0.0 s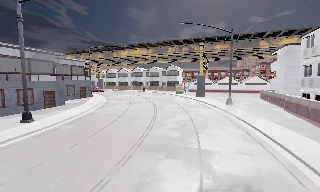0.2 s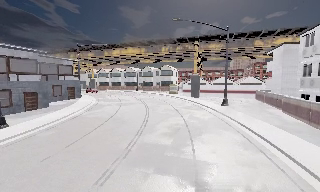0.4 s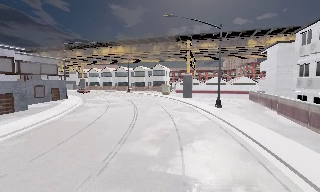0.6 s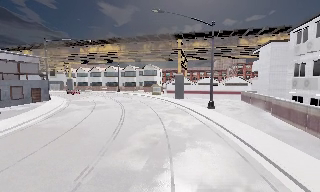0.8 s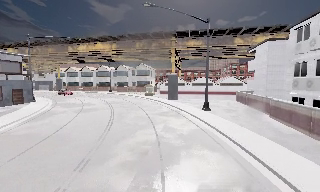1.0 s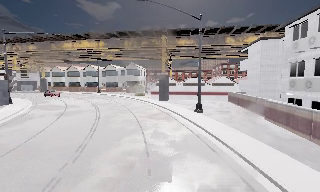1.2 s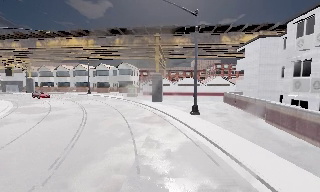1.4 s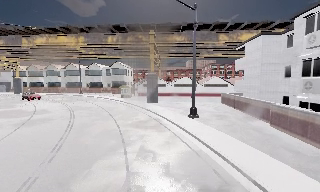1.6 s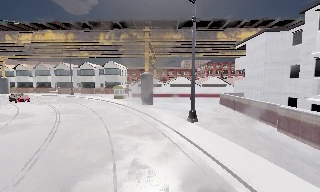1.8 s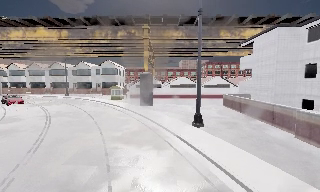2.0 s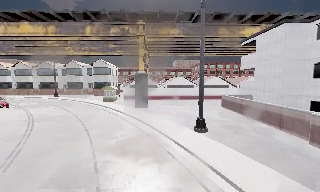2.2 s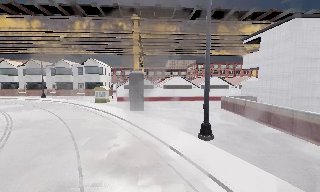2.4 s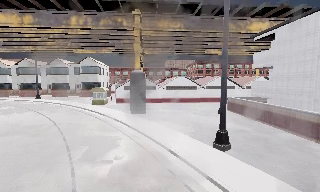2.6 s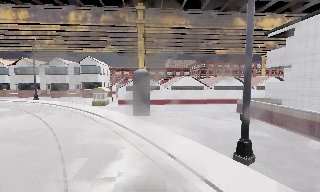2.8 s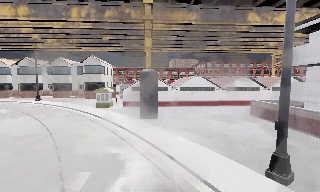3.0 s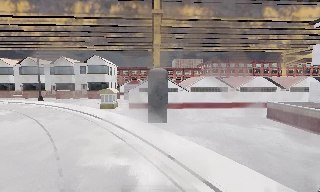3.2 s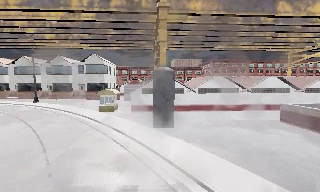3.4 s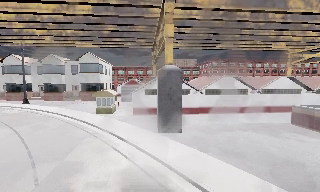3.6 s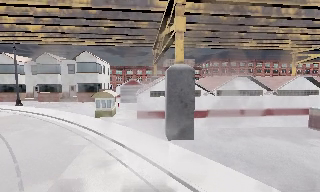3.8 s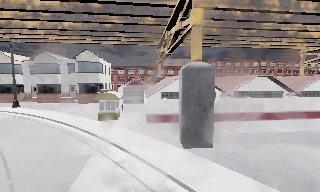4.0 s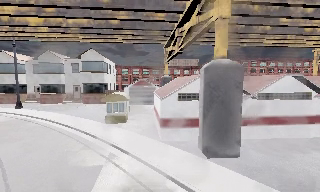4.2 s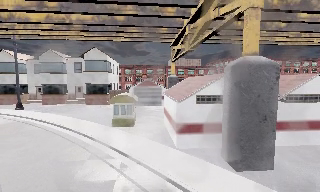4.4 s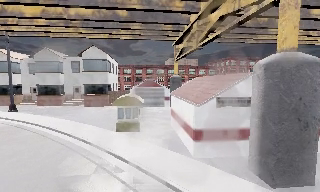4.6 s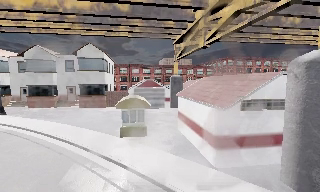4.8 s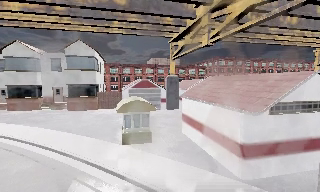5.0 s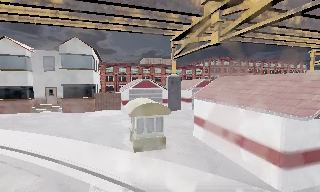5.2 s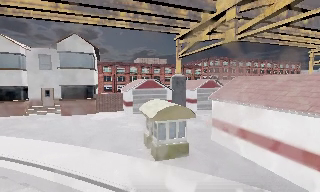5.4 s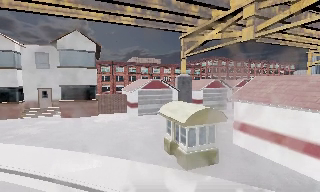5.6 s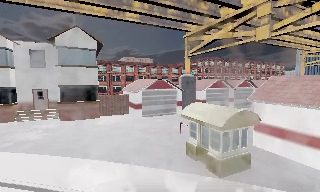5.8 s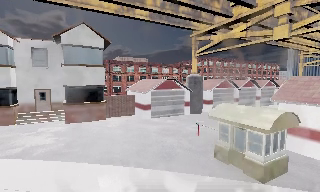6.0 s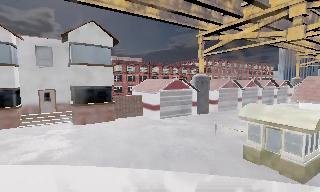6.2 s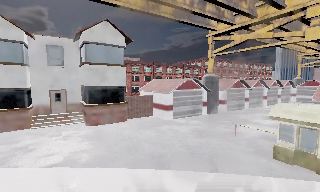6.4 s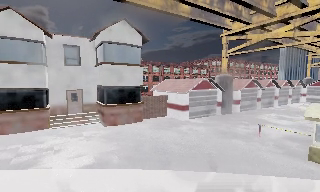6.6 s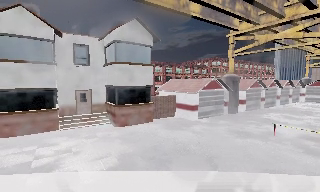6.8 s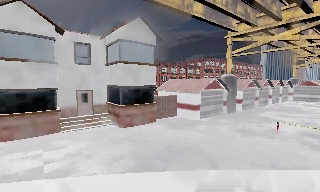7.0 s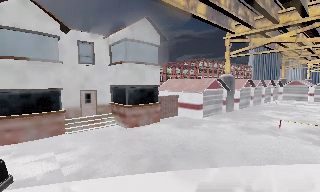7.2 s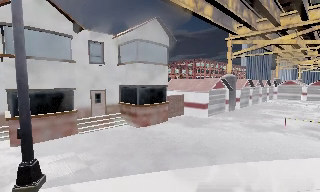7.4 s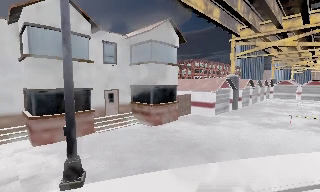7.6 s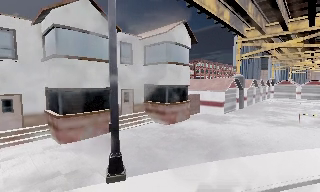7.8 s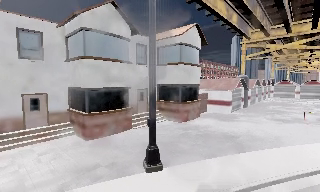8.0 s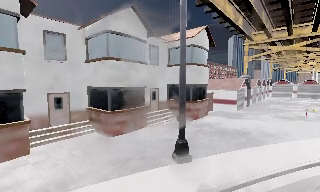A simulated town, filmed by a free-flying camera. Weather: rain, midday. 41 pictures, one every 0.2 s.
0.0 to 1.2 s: The camera swings to its right by about 15 degrees, and the scene slides to the left. It travels forward, about 8 m, so what stands in front looms larger.
1.2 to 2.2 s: The camera travels forward, about 7 m, so what stands in front looms larger.
2.2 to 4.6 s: The camera travels forward and to its left, about 17 m, so what stands in front looms larger.
4.6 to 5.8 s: The camera pans to its right, which is clockwise from overhead, by about 20 degrees. It travels to its left and forward, about 10 m, so close, fixed things drift to the right.
5.8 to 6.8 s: The camera travels to its left, about 8 m, so close, fixed things drift to the right.
6.8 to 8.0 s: The camera pans to its right, which is clockwise from overhead, by about 10 degrees. It travels to its left, about 9 m, so close, fixed things drift to the right.
The film runs forward here.
